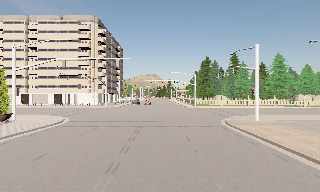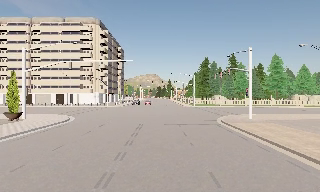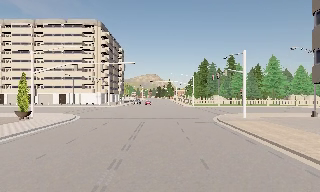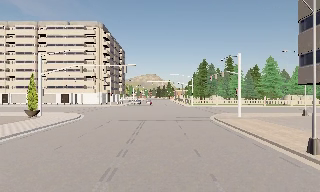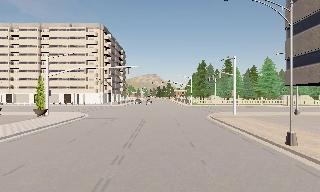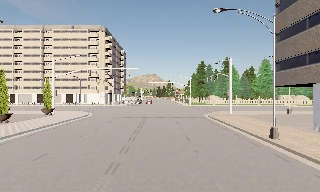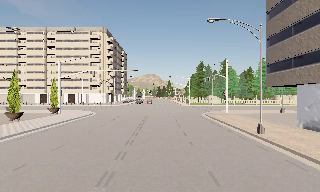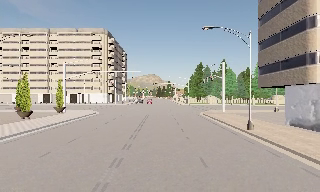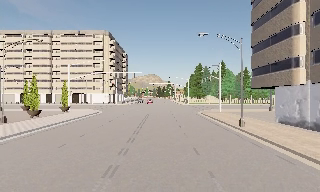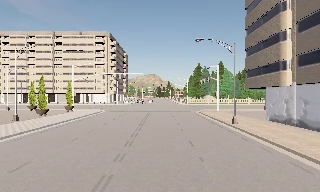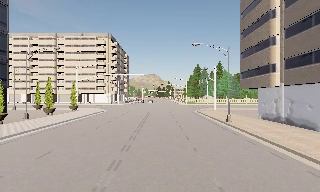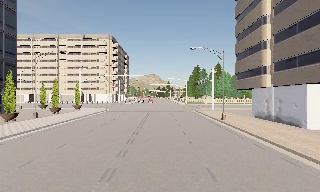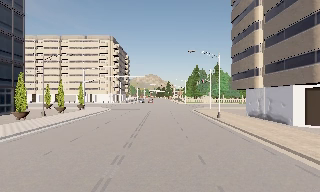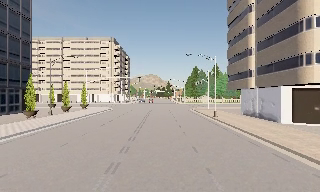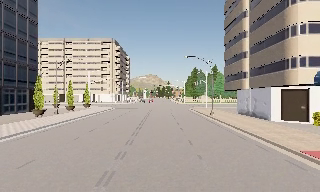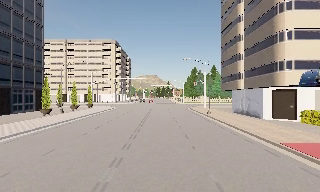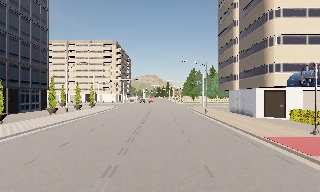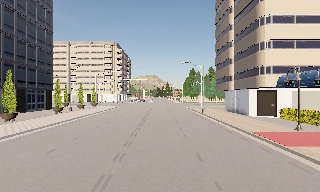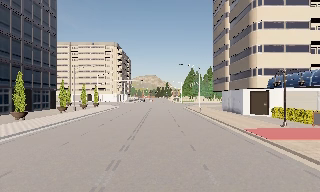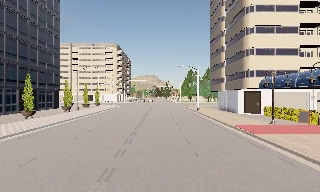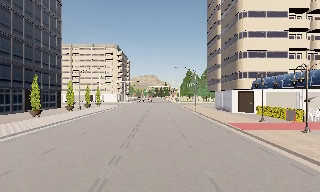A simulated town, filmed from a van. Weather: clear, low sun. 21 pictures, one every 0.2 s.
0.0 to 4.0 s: The camera travels backward, about 25 m, so what stands in front gets smaller.
The film runs backward here.
